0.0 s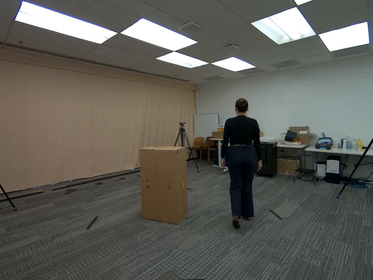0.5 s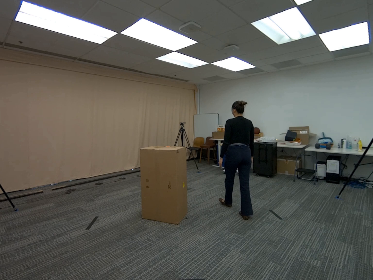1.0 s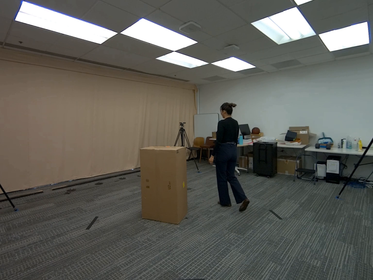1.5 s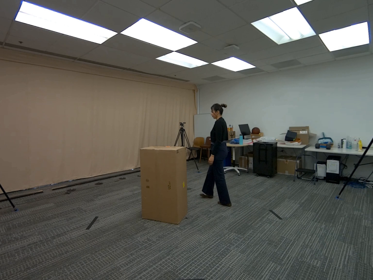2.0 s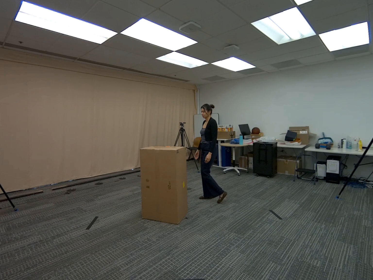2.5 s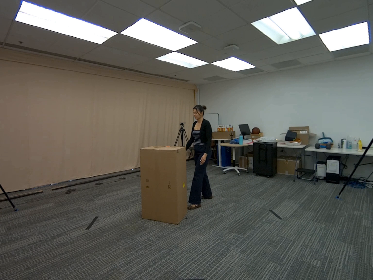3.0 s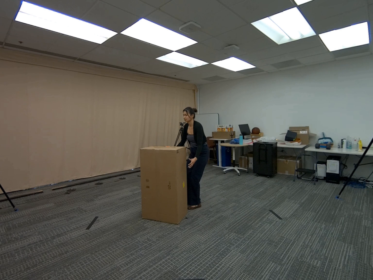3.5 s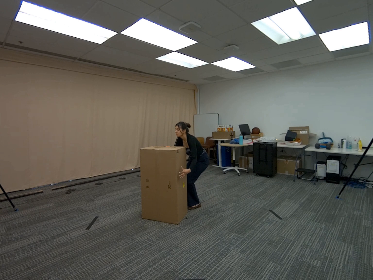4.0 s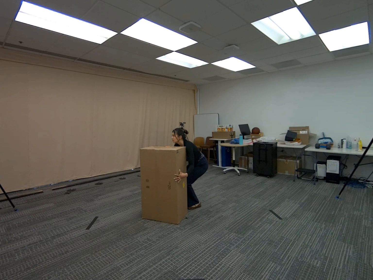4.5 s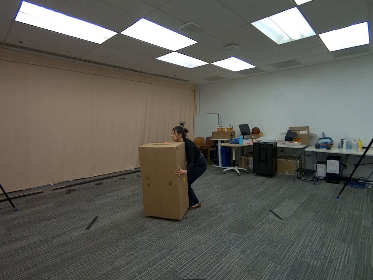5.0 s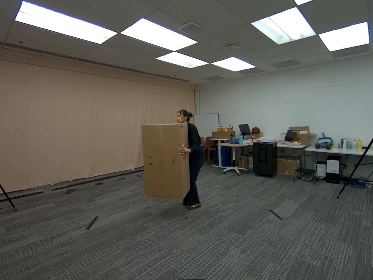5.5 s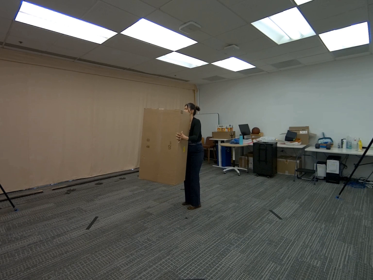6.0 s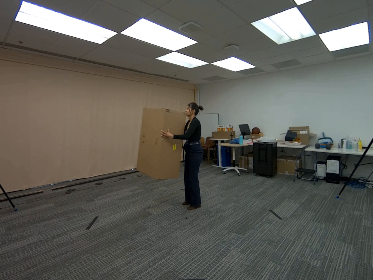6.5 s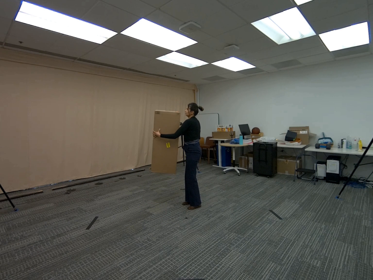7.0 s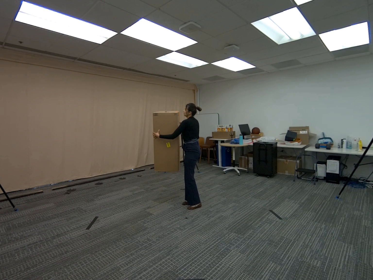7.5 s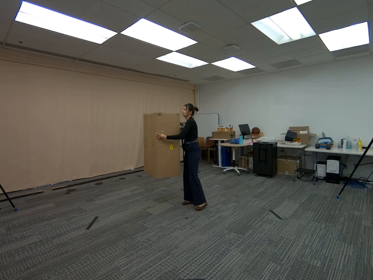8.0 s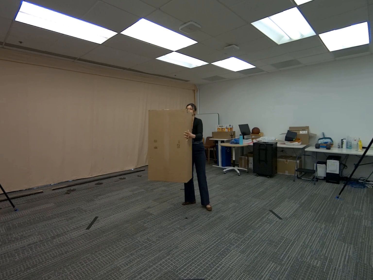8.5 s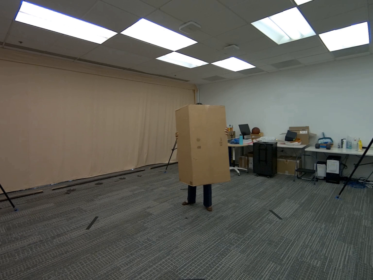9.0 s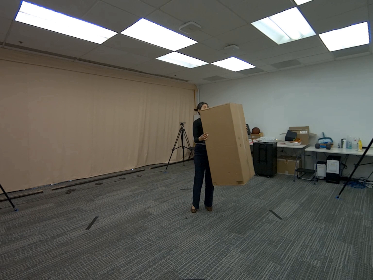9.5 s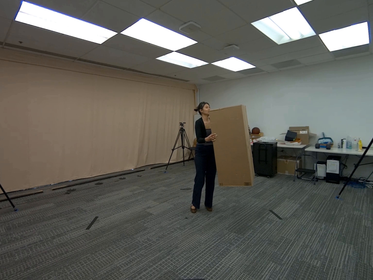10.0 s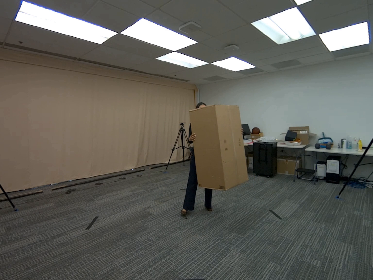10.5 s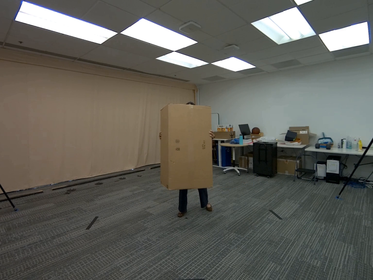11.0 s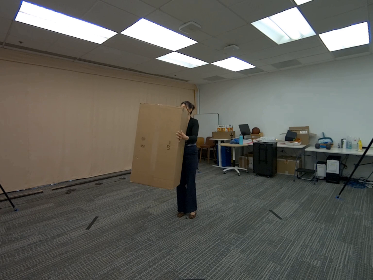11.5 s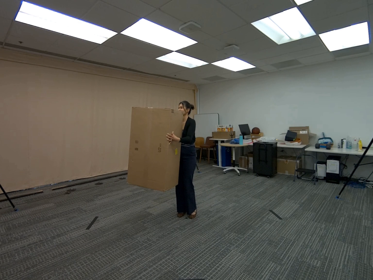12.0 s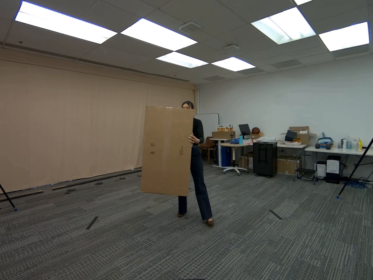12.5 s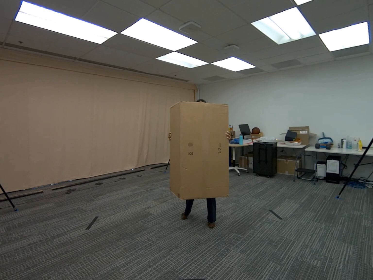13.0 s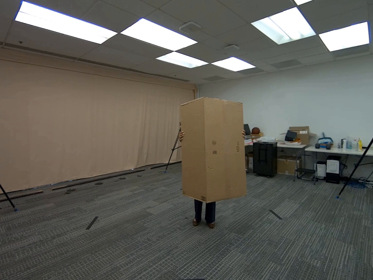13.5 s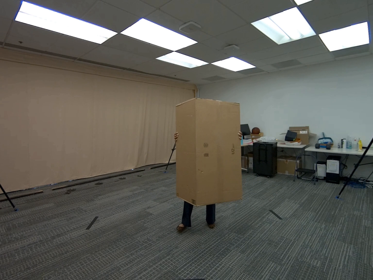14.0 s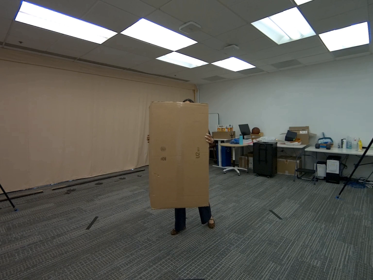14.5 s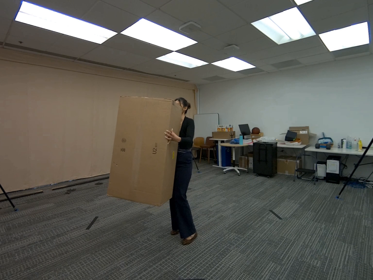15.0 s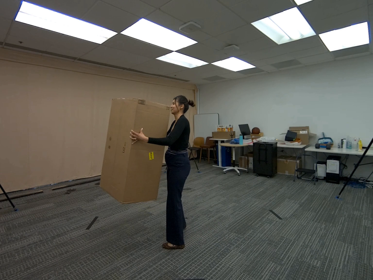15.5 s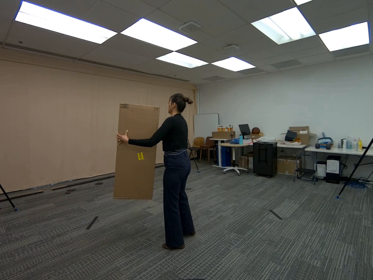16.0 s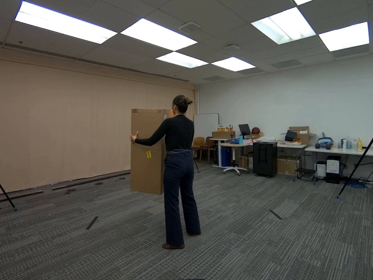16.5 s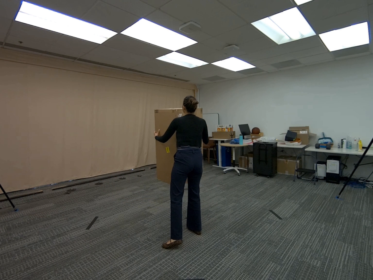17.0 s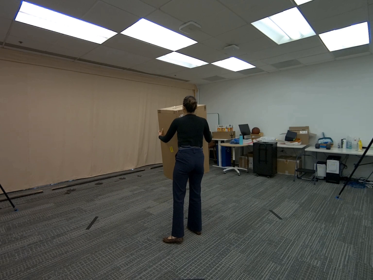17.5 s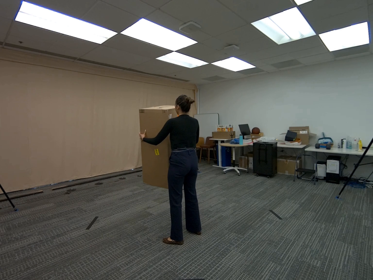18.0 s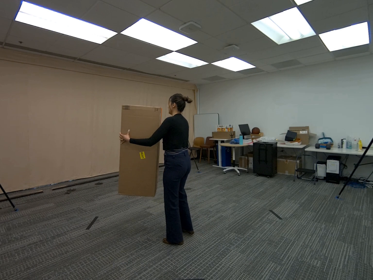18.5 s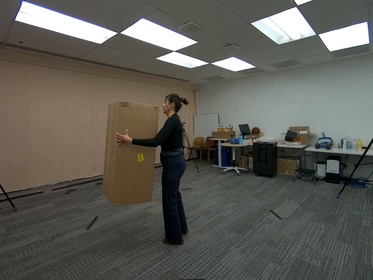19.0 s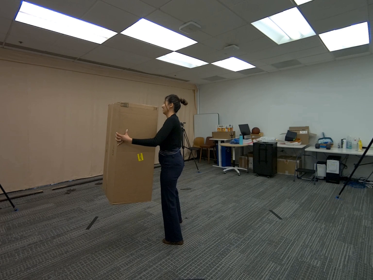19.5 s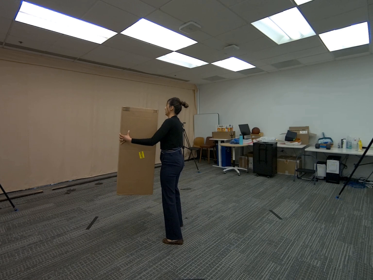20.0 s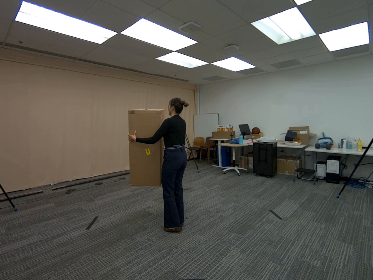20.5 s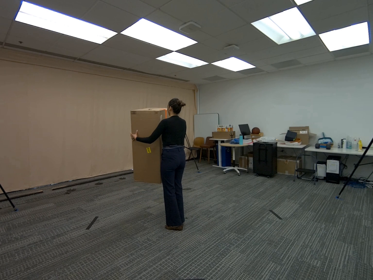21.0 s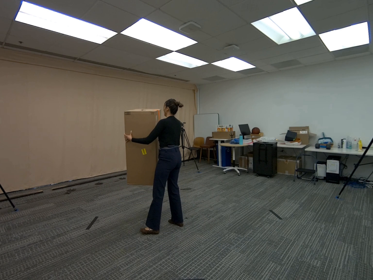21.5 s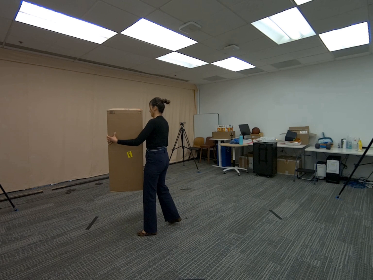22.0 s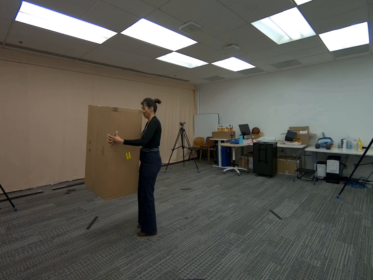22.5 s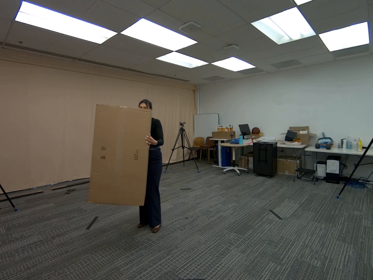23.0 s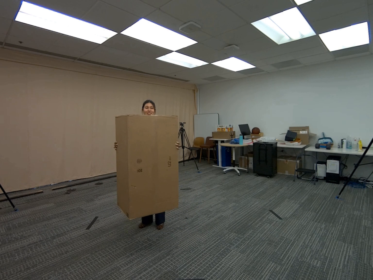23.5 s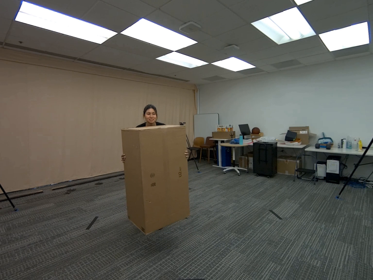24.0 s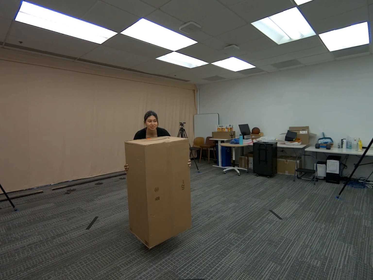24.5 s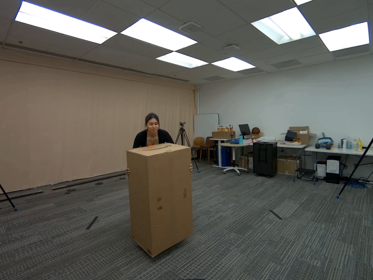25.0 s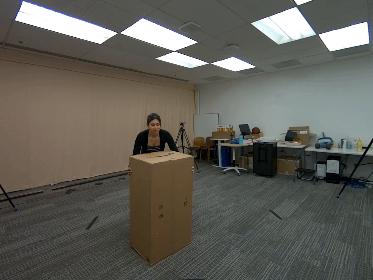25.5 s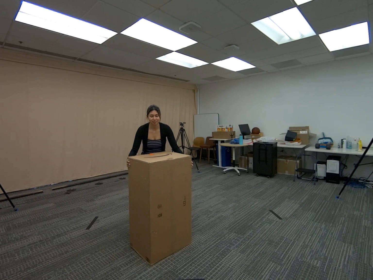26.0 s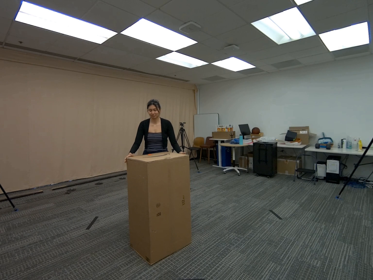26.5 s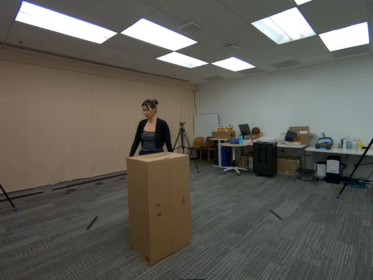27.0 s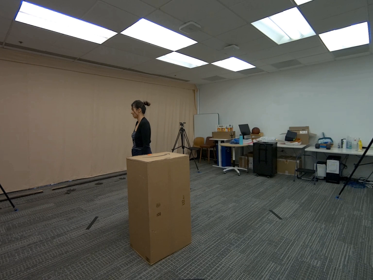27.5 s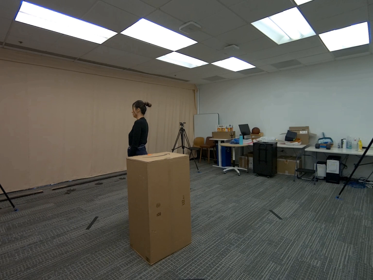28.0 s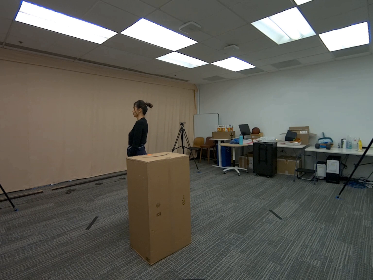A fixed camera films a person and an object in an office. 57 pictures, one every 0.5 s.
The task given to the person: Walk to the giant cardboard box, pick it up with both hands and move it side to side midair, once done place the box back on the ground.
